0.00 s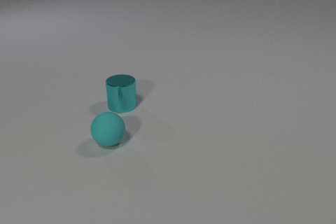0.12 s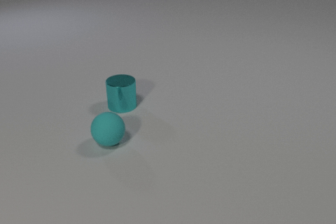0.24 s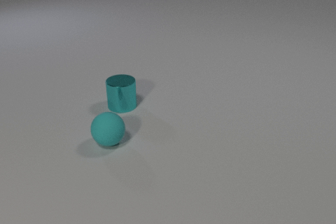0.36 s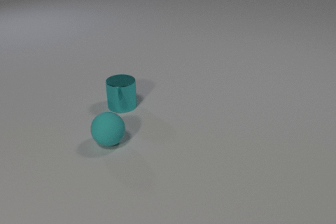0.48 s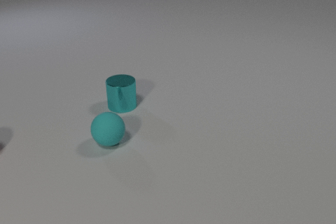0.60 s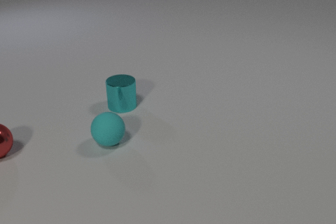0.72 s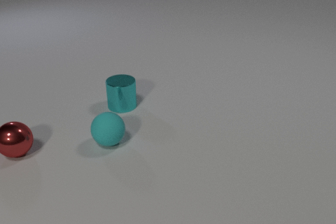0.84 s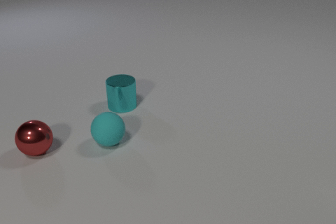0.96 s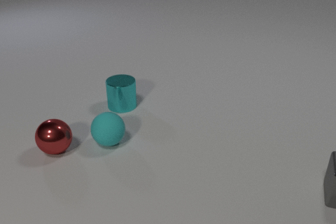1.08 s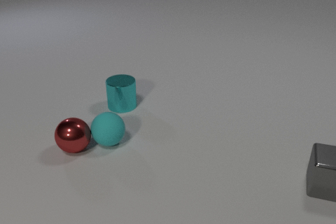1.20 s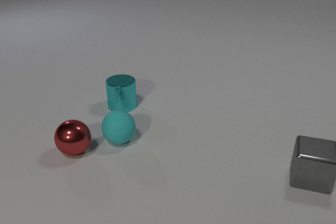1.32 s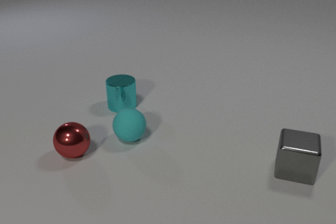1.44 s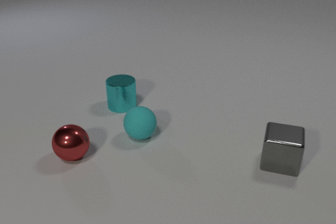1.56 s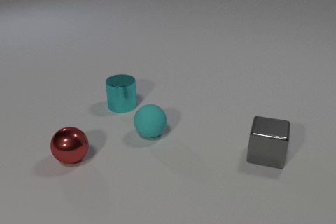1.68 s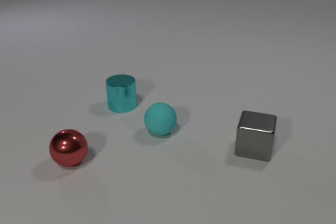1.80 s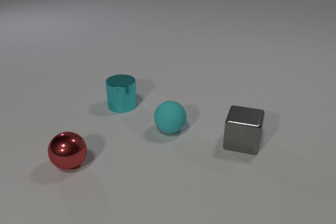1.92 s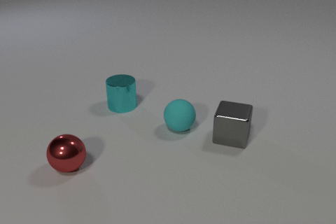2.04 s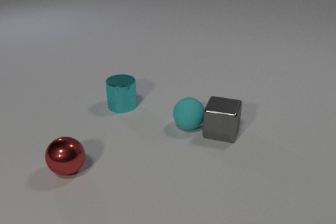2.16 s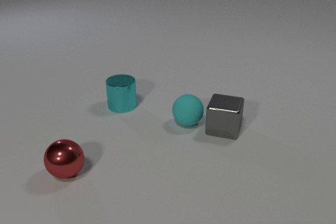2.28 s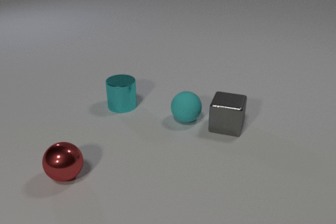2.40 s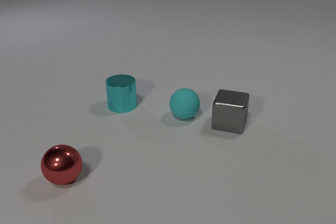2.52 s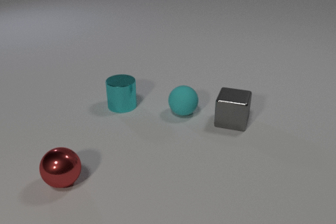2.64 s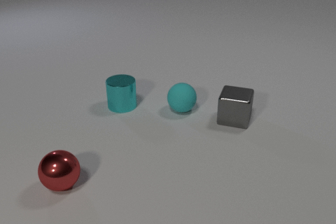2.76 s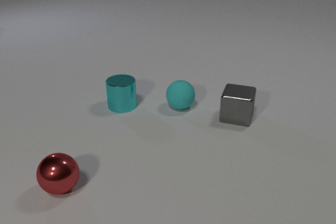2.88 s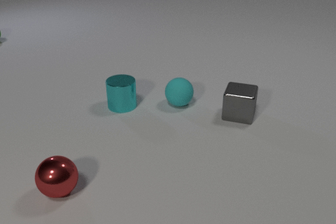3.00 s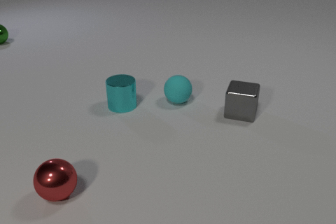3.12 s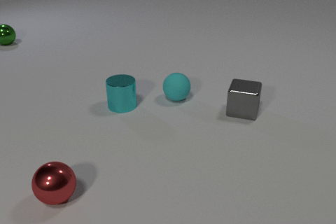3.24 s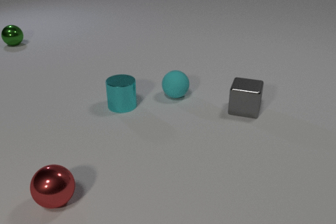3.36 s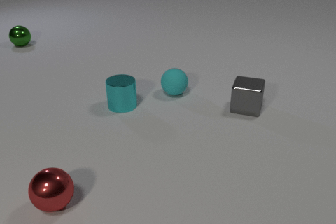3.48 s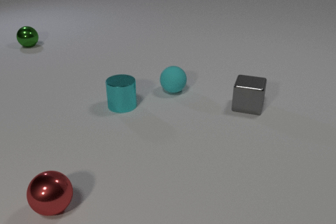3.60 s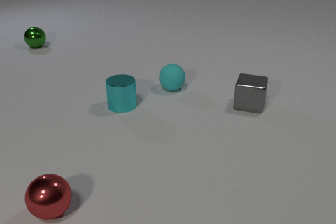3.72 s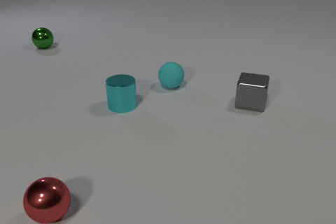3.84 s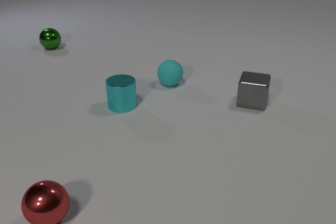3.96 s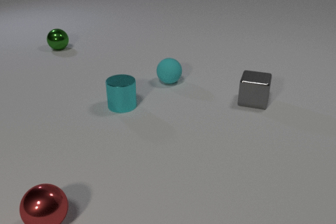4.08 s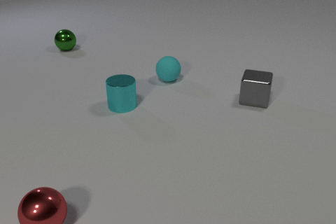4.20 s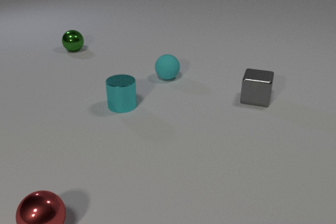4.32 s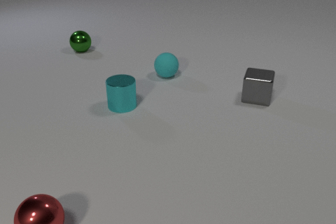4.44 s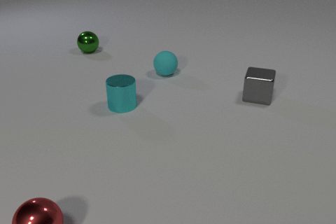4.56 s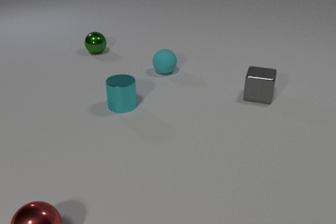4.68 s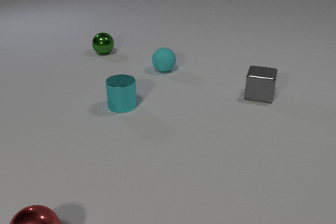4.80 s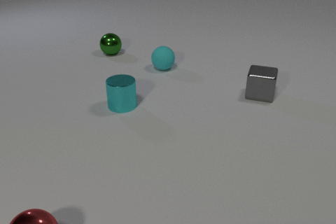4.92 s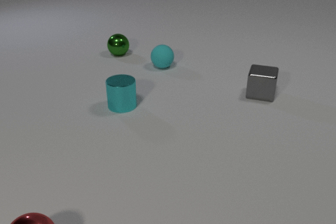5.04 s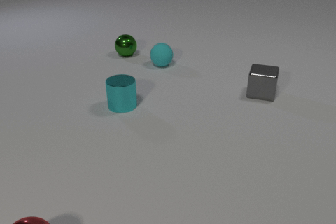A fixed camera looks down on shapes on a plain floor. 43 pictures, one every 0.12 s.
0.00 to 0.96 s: The red metal sphere comes in at the left edge, rolls to the right. The gray metal cube comes in at the right edge.
0.96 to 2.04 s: The red metal sphere rolls toward the camera. The cyan rubber sphere rolls to the right. The gray metal cube slides to the left and away from the camera. The red metal sphere and the cyan rubber sphere collide. The cyan rubber sphere and the gray metal cube collide.
2.04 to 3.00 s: The red metal sphere rolls toward the camera. The cyan rubber sphere rolls away from the camera. The gray metal cube slides away from the camera and to the right. The green metal sphere comes in at the left edge, rolls to the right and toward the camera.
3.00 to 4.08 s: The red metal sphere rolls toward the camera. The cyan rubber sphere rolls away from the camera. The gray metal cube slides away from the camera and to the right. The green metal sphere rolls to the right and toward the camera.
4.08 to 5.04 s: The red metal sphere rolls toward the camera. The cyan rubber sphere rolls away from the camera. The gray metal cube slides away from the camera. The green metal sphere rolls to the right and toward the camera.
What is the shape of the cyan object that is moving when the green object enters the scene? sphere.
How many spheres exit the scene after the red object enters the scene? 0.
What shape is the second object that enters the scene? cube.
